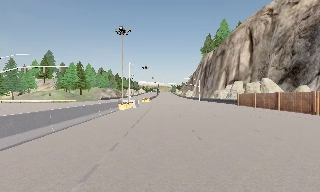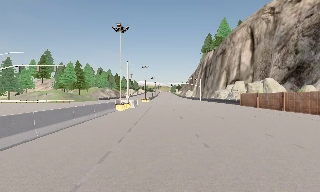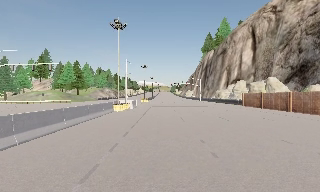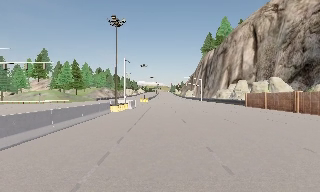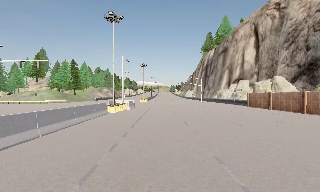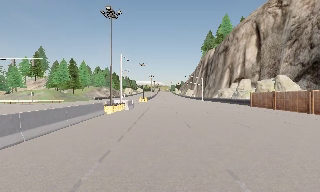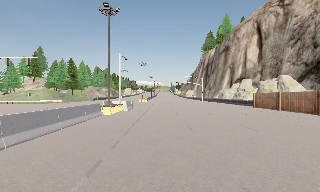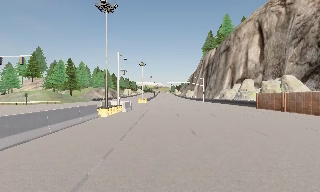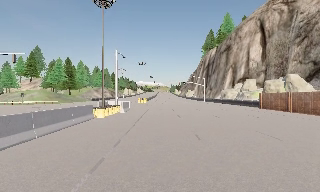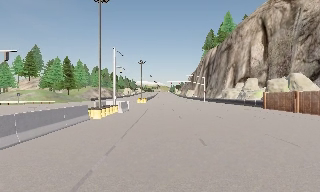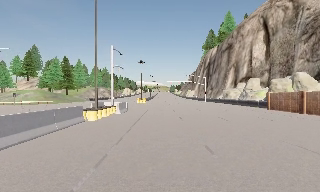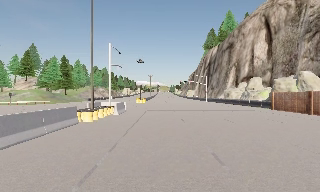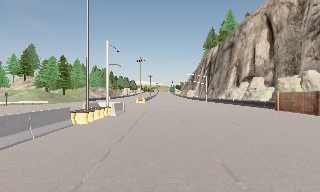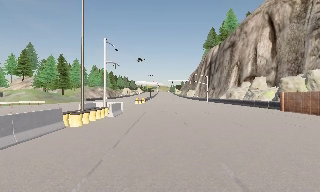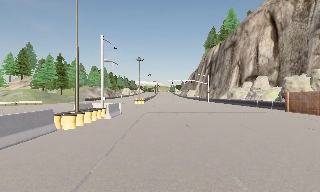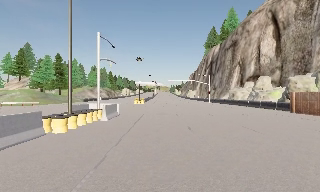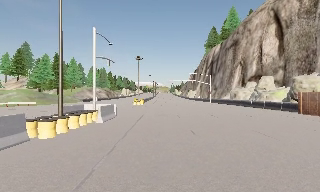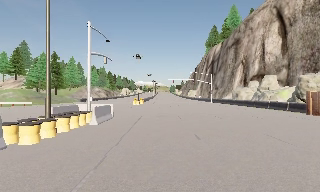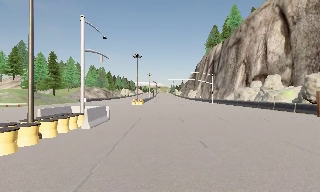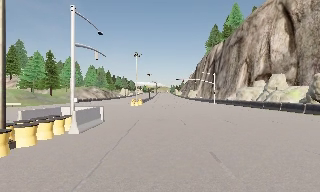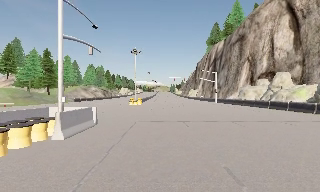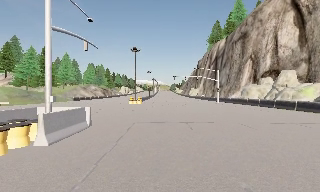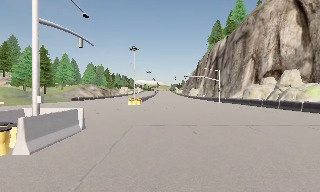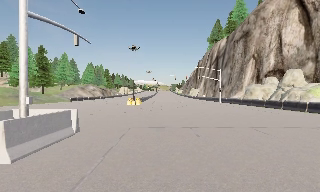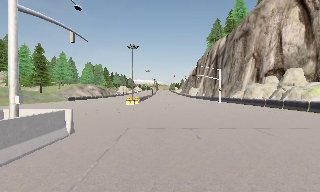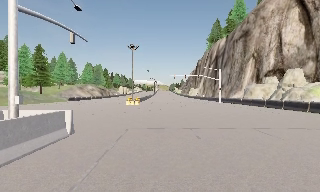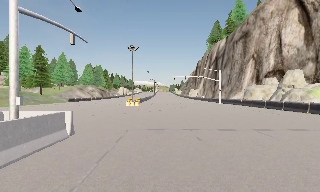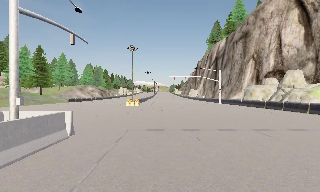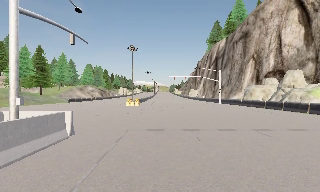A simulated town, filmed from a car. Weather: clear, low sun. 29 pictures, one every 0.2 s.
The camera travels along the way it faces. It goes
forward.
0.0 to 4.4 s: The camera travels forward, about 20 m, so what stands in front looms larger.
4.4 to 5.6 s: The camera travels forward, about 1 m, so what stands in front looms larger. It loses speed.
The film runs forward here.
